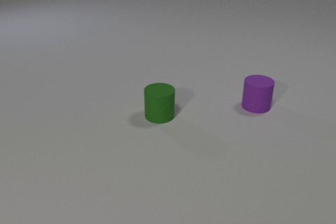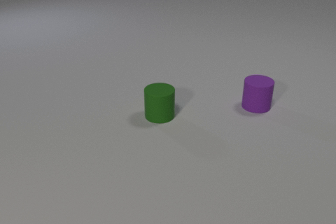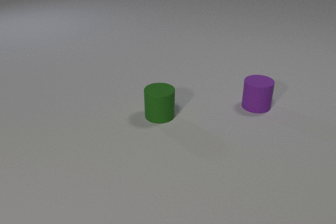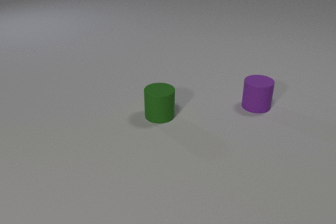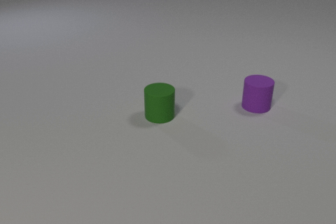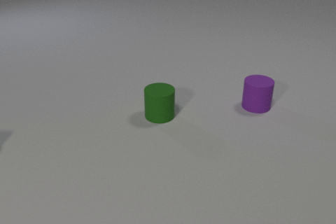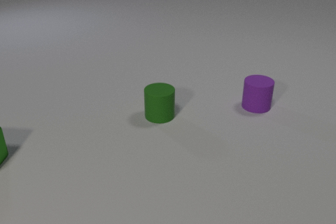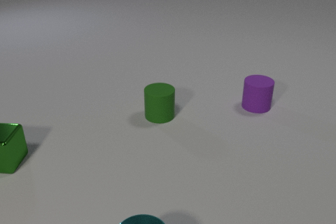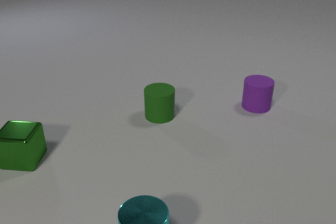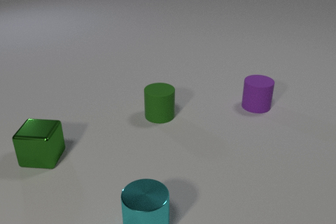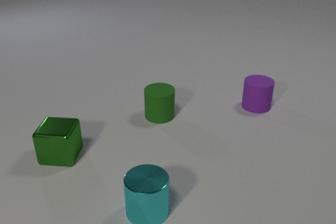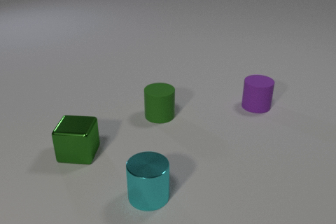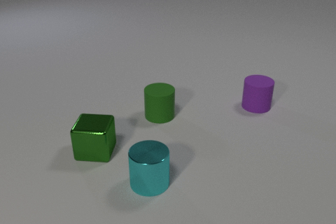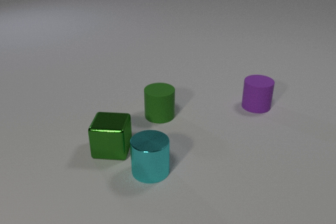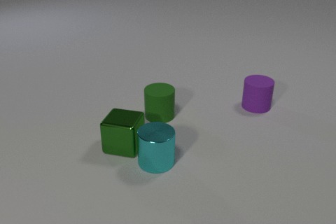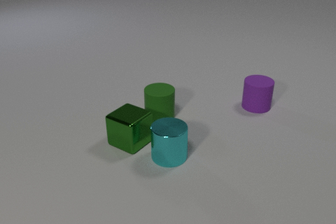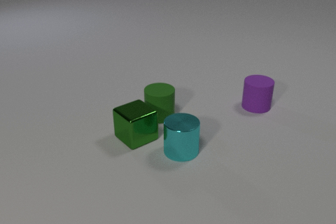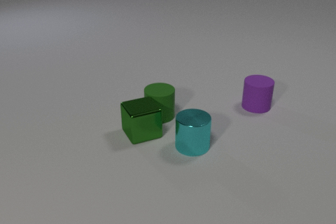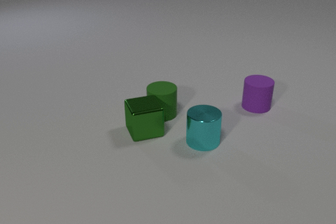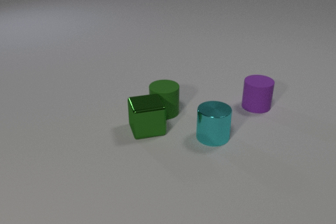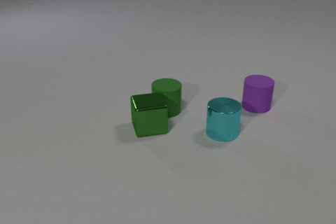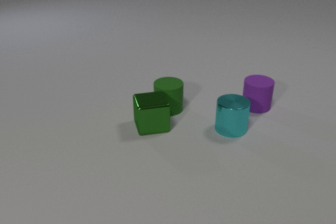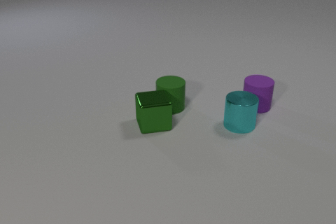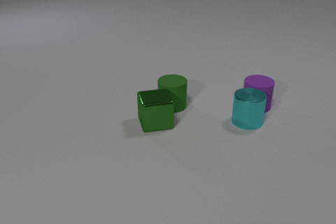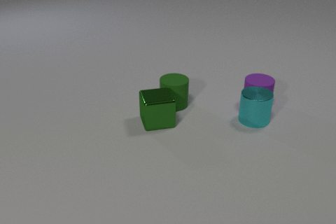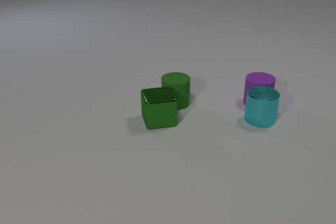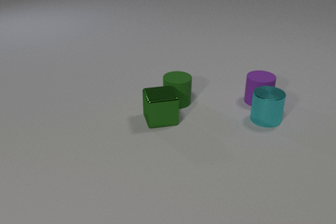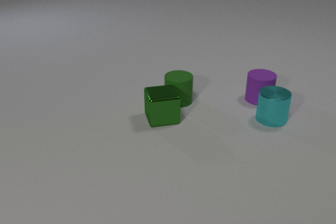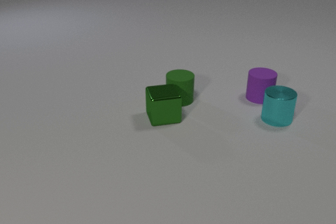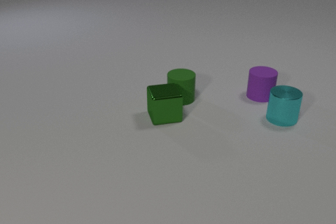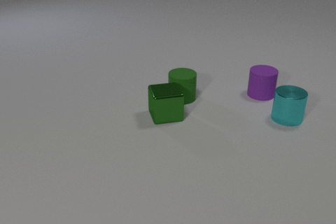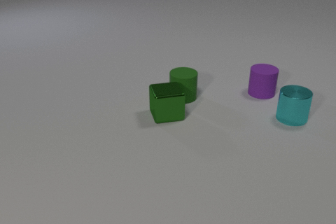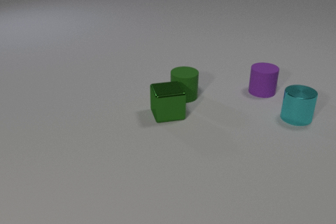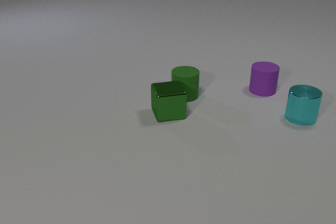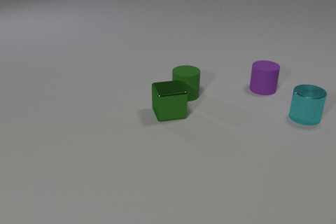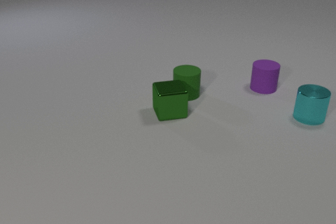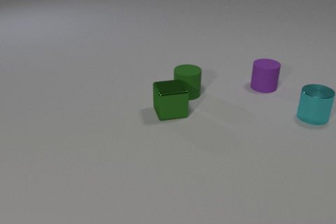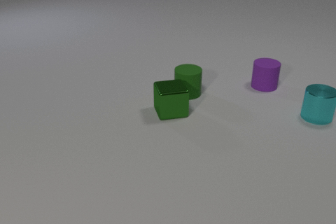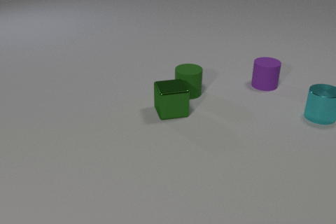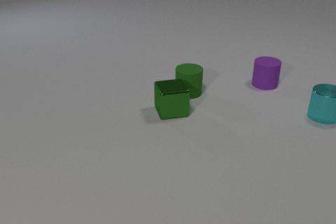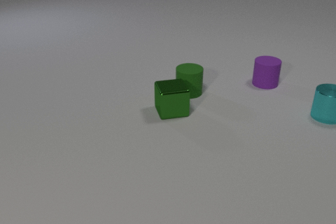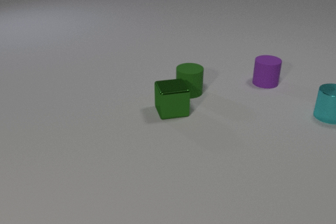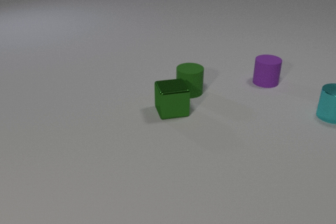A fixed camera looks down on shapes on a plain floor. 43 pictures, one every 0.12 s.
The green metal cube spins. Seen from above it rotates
clockwise.
The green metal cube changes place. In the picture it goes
to the right.
0.00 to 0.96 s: The green metal cube comes in at the left edge, slides to the right. The cyan metal cylinder comes in at the bottom edge, slides away from the camera.
0.96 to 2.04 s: The green metal cube slides to the right, spins clockwise seen from above by about 60 degrees, its near face sliding to the left. The cyan metal cylinder slides away from the camera. The green metal cube and the cyan metal cylinder collide. The green metal cube and the green rubber cylinder collide.
2.04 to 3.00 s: The green metal cube slides away from the camera and to the right. The cyan metal cylinder slides to the right and away from the camera. The green rubber cylinder slides away from the camera and to the right. The purple rubber cylinder slides away from the camera. The cyan metal cylinder and the purple rubber cylinder collide.
3.00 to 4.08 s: The green metal cube slides away from the camera and to the right. The cyan metal cylinder slides to the right and away from the camera. The green rubber cylinder slides away from the camera and to the right. The purple rubber cylinder slides away from the camera.
4.08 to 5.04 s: The cyan metal cylinder slides to the right and away from the camera. The green rubber cylinder slides away from the camera. The purple rubber cylinder slides away from the camera.
What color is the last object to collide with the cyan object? purple.
How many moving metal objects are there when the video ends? 1.
What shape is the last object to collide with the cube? cylinder.
